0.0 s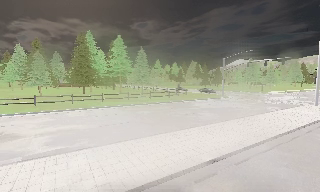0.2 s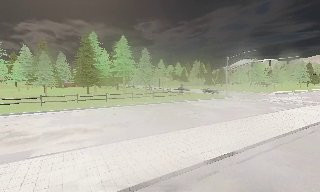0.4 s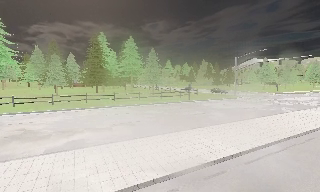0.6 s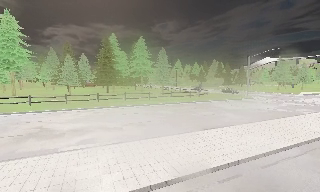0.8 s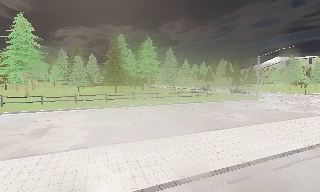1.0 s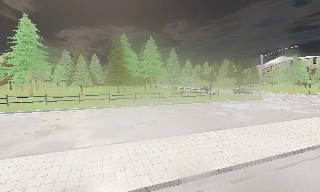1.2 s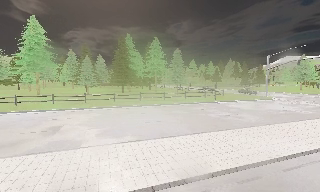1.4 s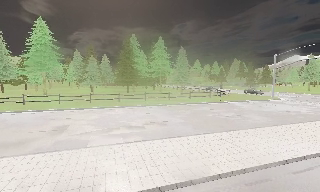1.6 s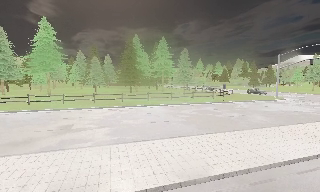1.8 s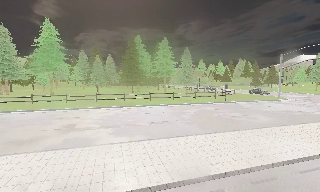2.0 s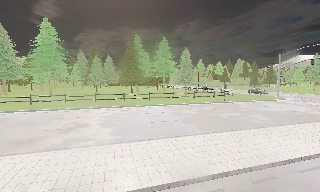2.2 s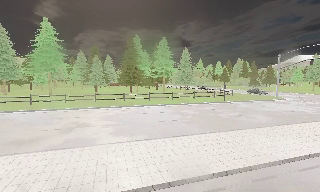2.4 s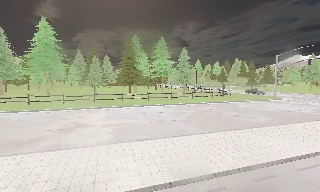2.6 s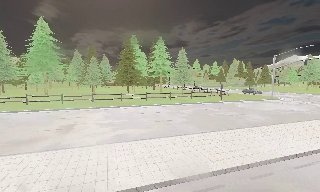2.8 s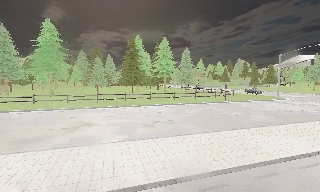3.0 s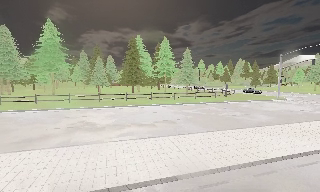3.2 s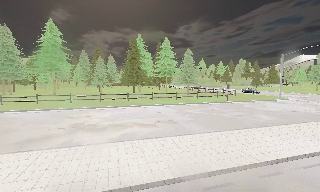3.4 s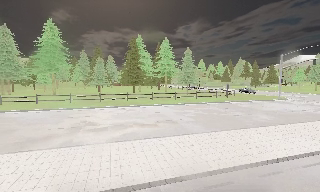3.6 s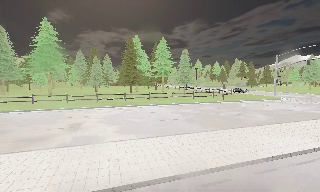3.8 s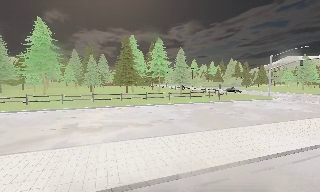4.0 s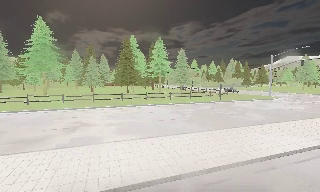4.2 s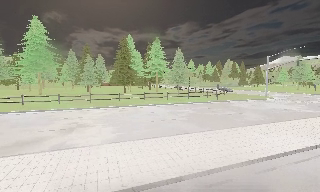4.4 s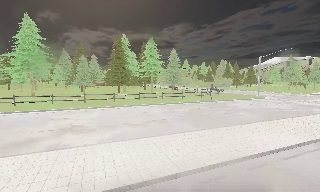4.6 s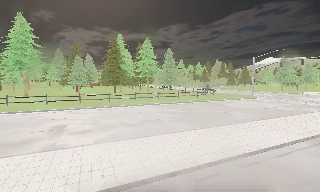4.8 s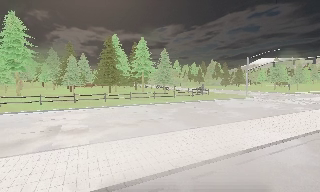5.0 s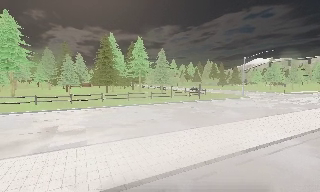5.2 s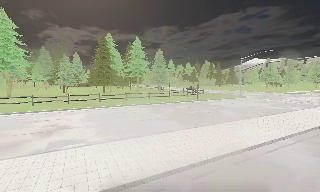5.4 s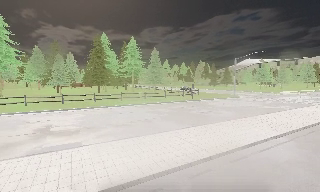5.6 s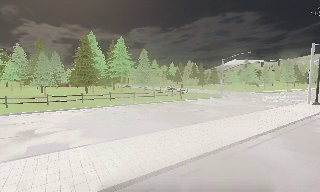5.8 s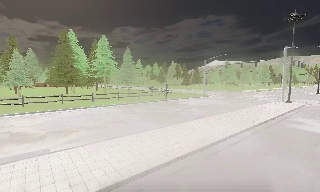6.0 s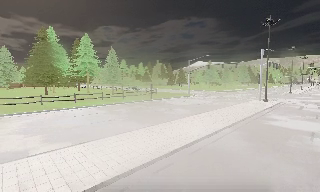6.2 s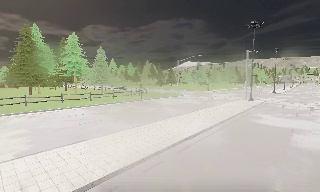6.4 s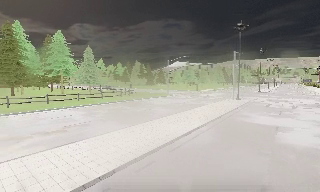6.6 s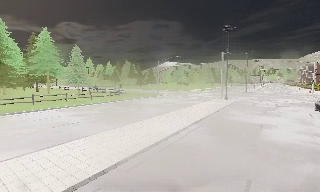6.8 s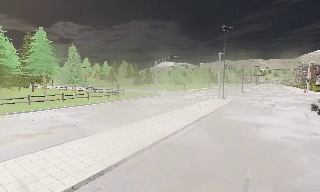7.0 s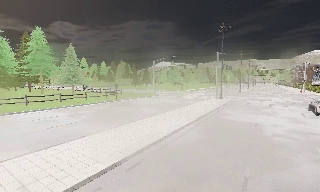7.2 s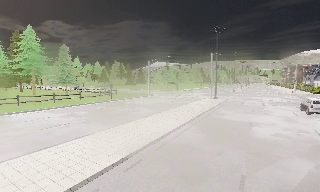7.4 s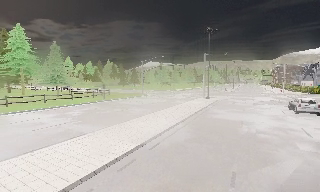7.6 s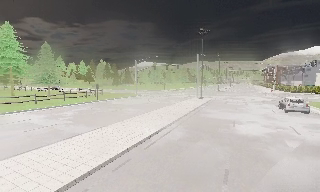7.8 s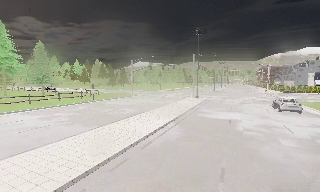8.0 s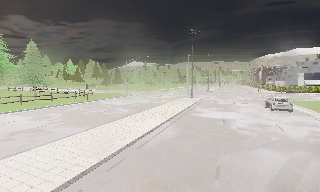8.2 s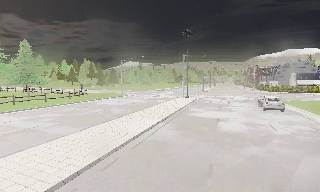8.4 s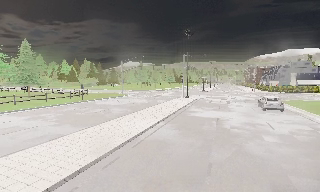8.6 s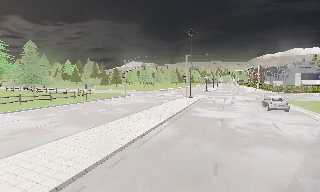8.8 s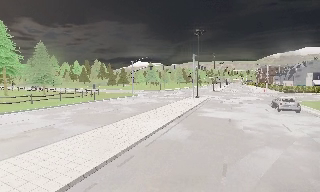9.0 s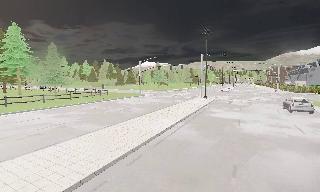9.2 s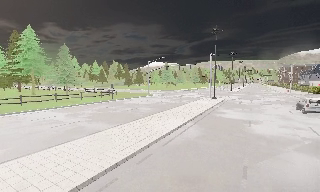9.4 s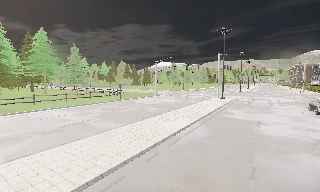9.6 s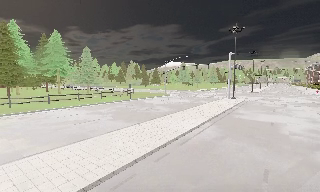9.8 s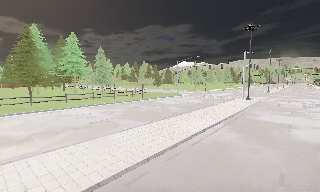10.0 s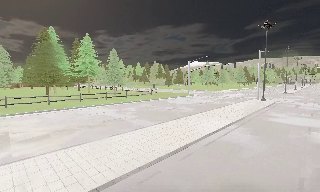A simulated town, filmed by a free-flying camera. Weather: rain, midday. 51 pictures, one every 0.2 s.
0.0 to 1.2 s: The camera swings to its left by about 10 degrees, and the scene slides to the right.
1.2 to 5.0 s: The camera travels to its left and backward, about 1.5 m.
5.0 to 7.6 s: The camera swings to its right by about 35 degrees, and the scene slides to the left. It travels backward and to its left, about 1 m.
7.6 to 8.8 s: The camera shifts only a little, or ends up much as it began.
8.8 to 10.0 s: The camera swings to its left by about 20 degrees, and the scene slides to the right.
The film runs backward here.
